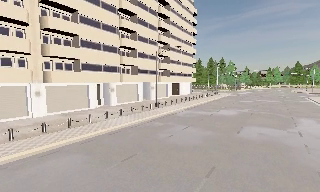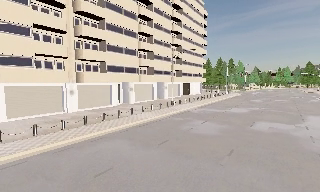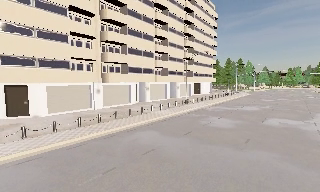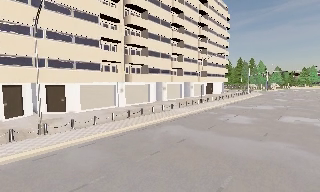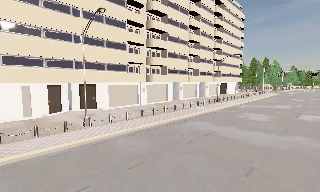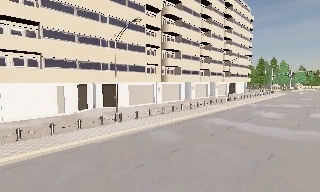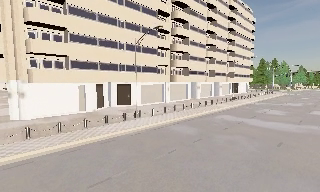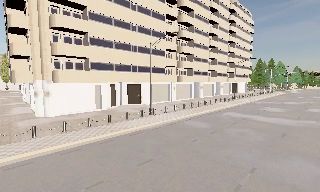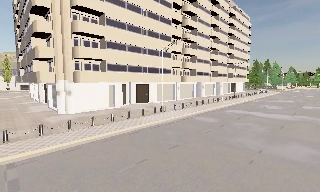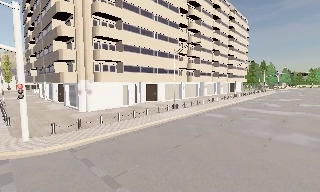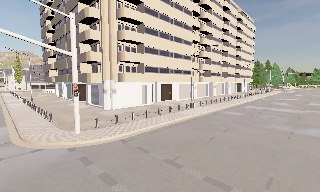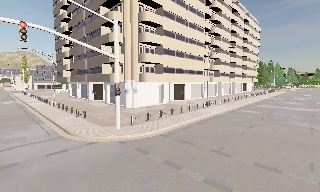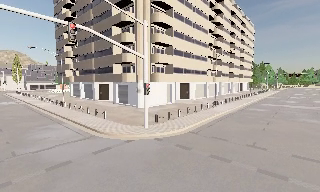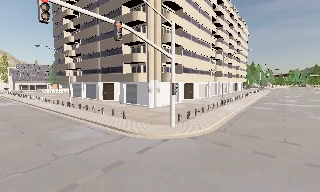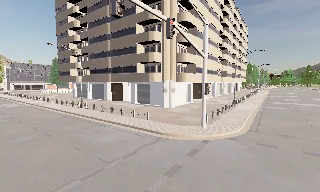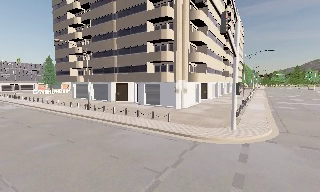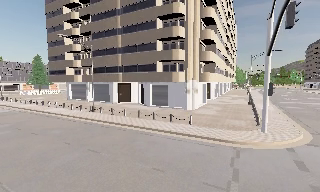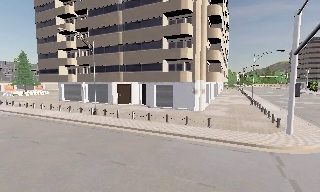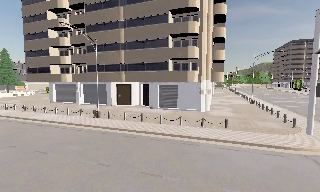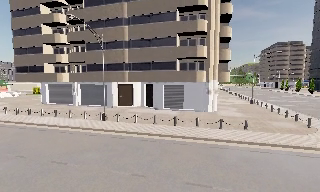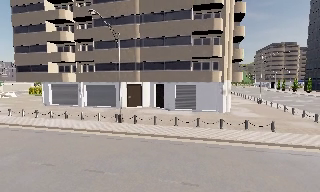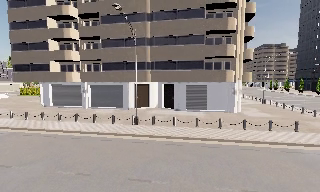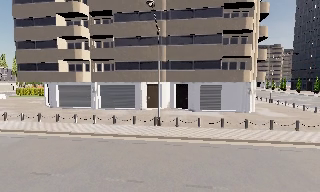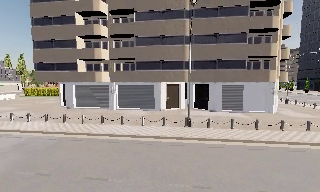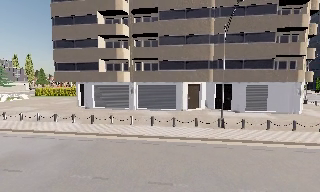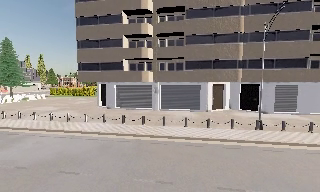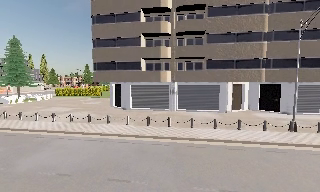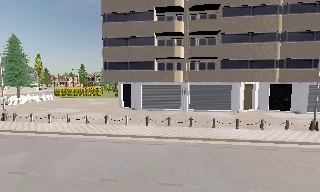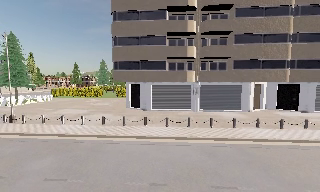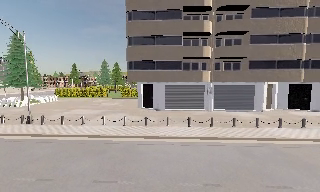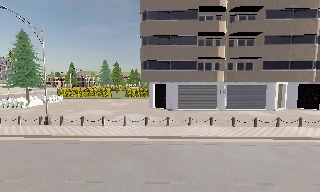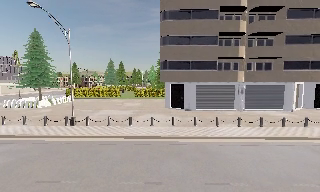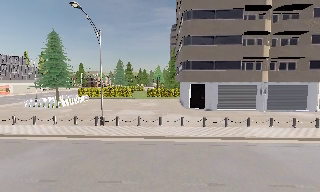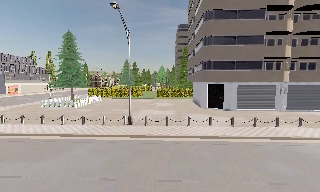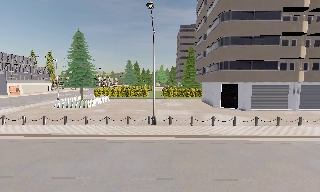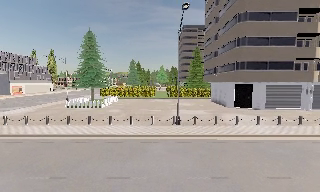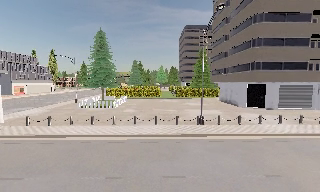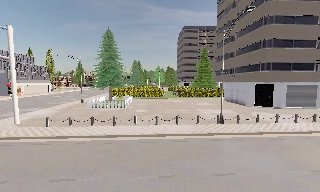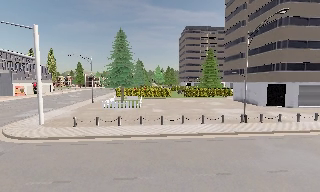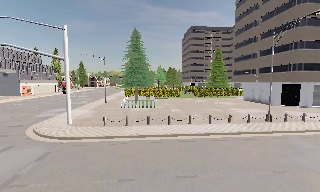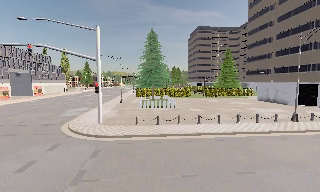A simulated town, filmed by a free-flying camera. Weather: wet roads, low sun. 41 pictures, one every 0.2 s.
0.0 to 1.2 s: The camera pans to its left, which is counterclockwise from overhead, by about 10 degrees. It travels backward and to its left, about 13 m, so what stands in front gets smaller.
1.2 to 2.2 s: The camera travels to its left and backward, about 12 m, so close, fixed things drift to the right.
2.2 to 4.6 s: The camera pans to its right, which is clockwise from overhead, by about 35 degrees. It travels to its left, about 30 m, so close, fixed things drift to the right.
4.6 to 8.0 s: The camera pans to its right, which is clockwise from overhead, by about 10 degrees. It travels to its left, about 35 m, so close, fixed things drift to the right.
The film runs backward here.
